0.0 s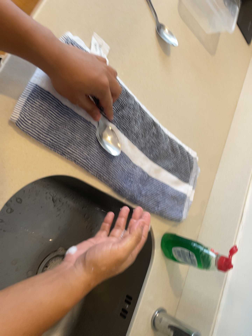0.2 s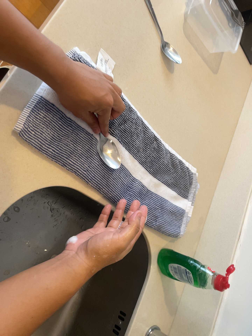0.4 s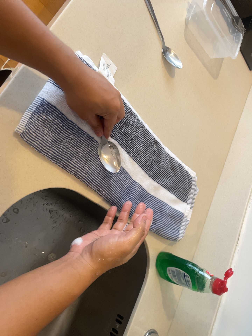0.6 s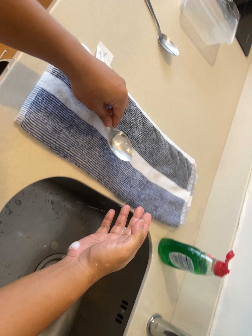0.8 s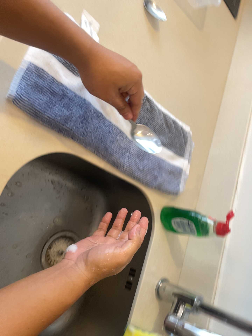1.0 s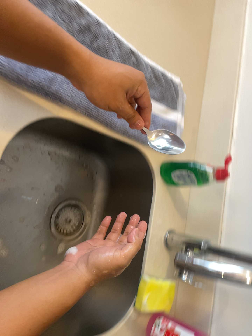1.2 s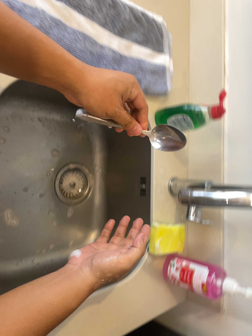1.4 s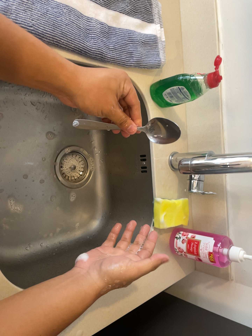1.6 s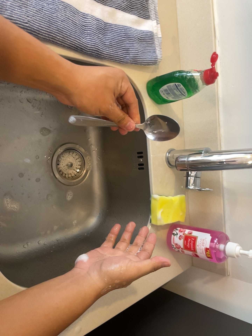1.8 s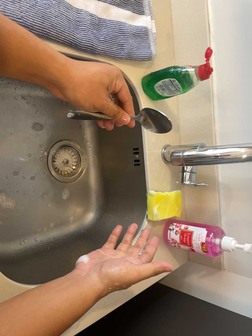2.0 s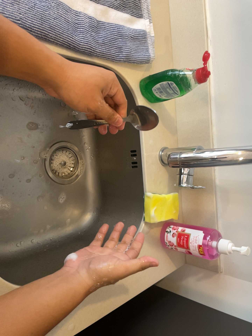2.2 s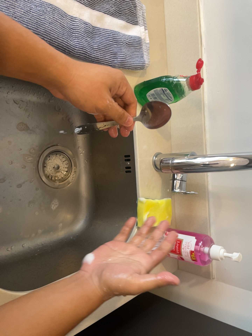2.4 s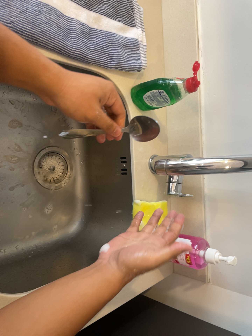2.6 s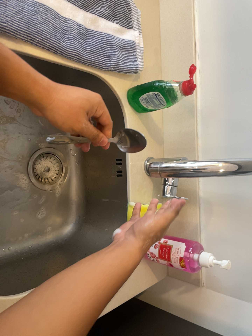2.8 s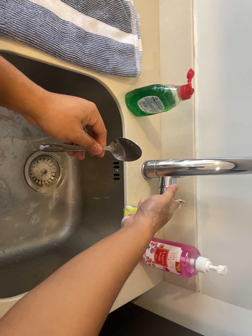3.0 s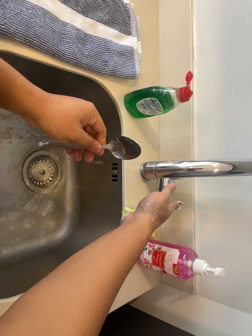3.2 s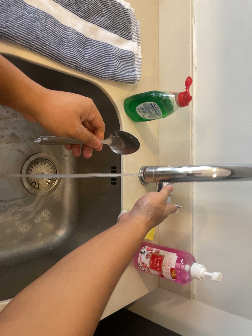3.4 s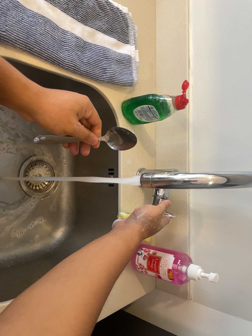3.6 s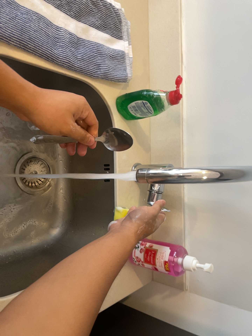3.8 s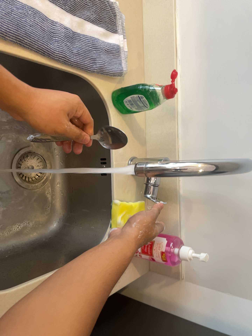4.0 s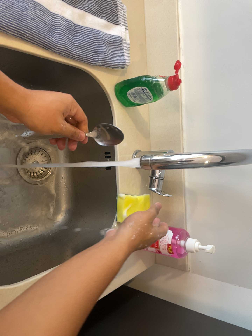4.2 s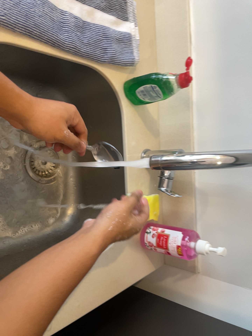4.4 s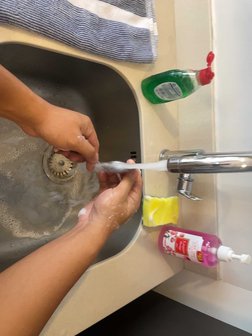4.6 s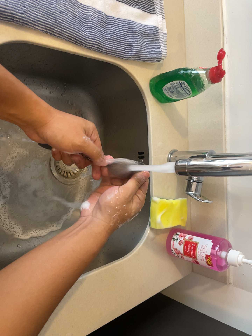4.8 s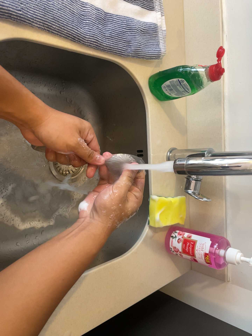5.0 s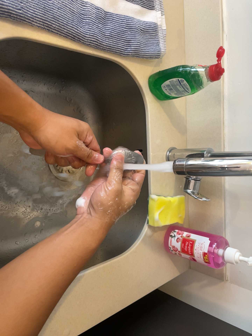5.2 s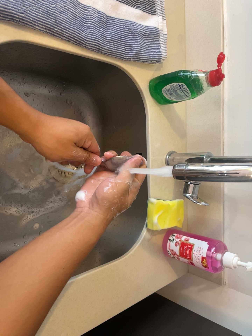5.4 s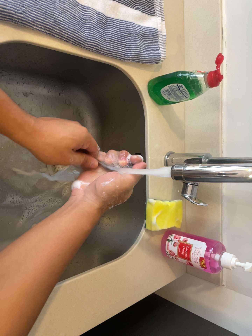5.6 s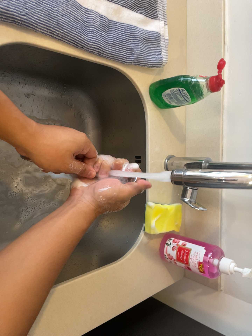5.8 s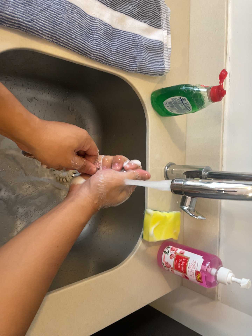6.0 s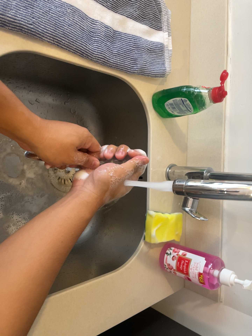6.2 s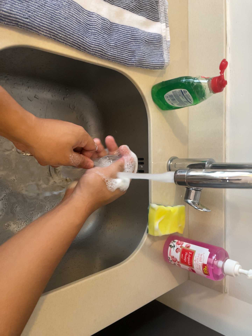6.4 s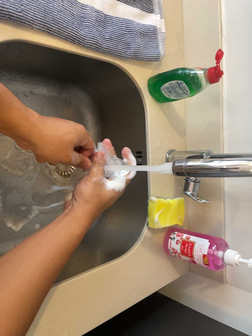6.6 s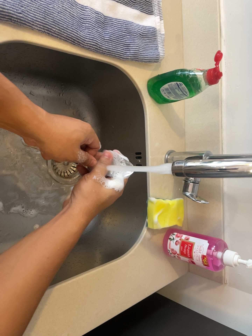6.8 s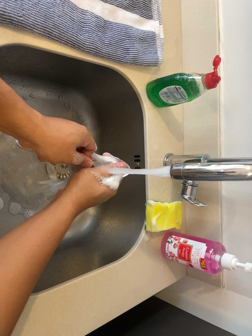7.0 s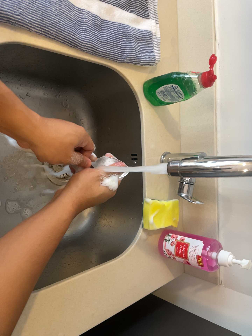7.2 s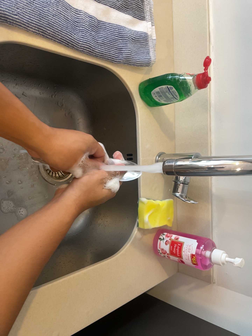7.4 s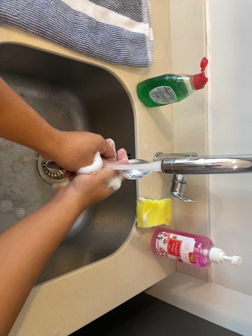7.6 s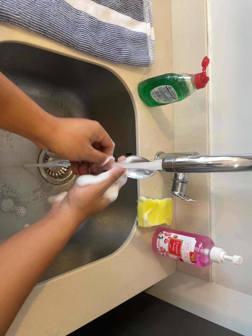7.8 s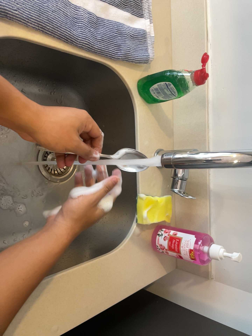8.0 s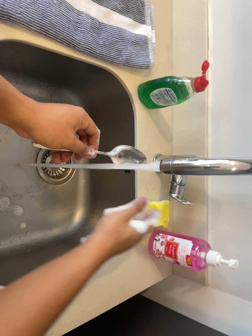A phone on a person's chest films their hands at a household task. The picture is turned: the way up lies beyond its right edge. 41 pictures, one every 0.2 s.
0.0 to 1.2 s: The camera travels toward the bottom of its view, about 8 cm, so close, fixed things drift upward. Its aim tips toward the bottom of its view by about 15 degrees, and the scene shifts upward. It rolls about its line of sight by about 20 degrees, and the scene rotates counterclockwise.
1.2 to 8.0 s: The camera shifts only a little, or ends up much as it began.
The film runs backward here.
